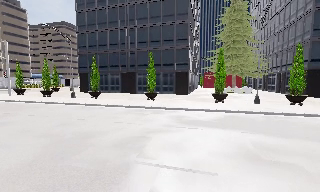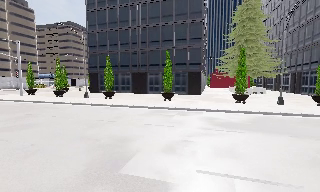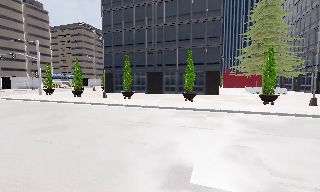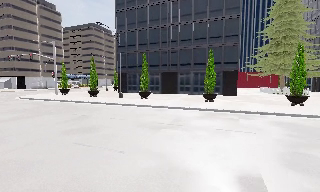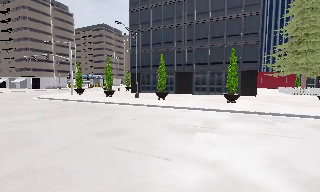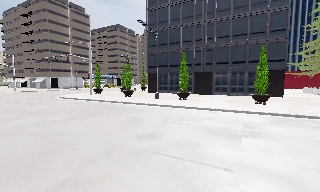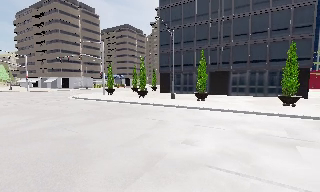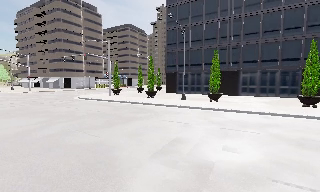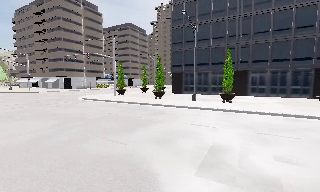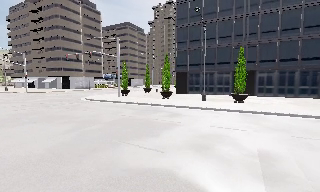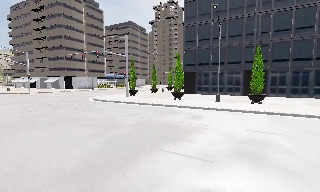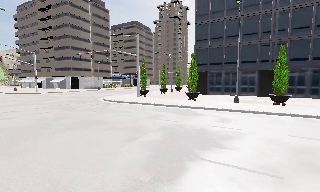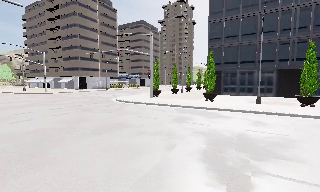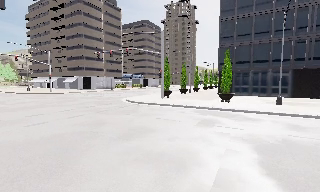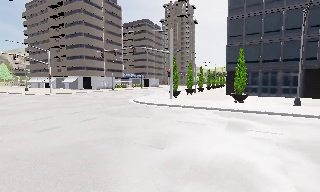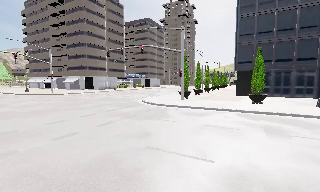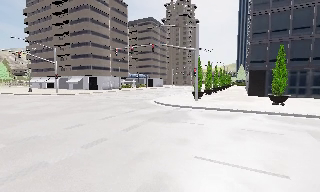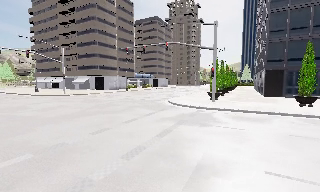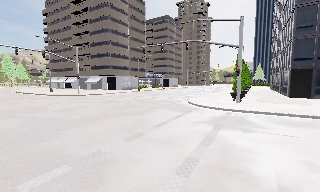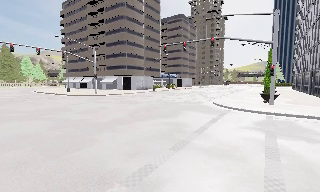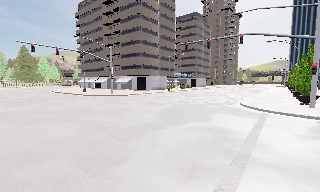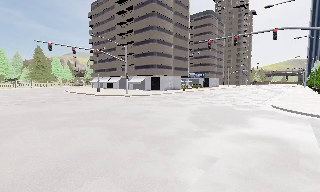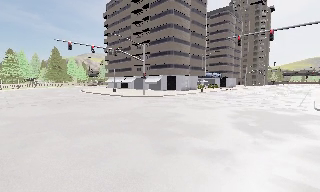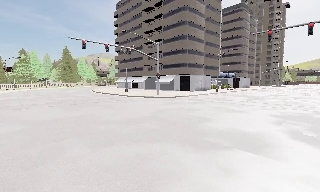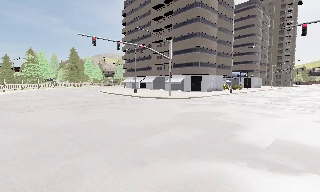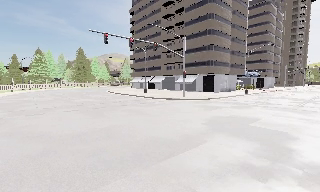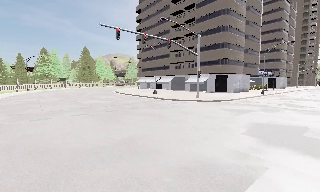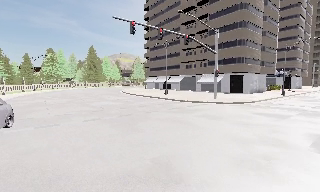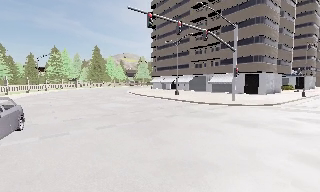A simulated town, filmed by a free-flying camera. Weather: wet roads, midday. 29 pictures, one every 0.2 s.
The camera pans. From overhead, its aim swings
counterclockwise.
The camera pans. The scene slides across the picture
to the right.
0.0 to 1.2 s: The camera pans to its left, which is counterclockwise from overhead, by about 15 degrees. It travels to its left, about 8 m, so close, fixed things drift to the right.
1.2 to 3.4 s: The camera travels to its left and forward, about 16 m, so close, fixed things drift to the right.
3.4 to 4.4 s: The camera pans to its left, which is counterclockwise from overhead, by about 15 degrees. It travels to its left and forward, about 8 m, so close, fixed things drift to the right.
4.4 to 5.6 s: The camera travels forward and to its left, about 11 m, so what stands in front looms larger.
The film runs backward here.
